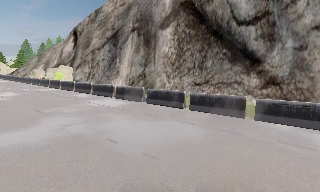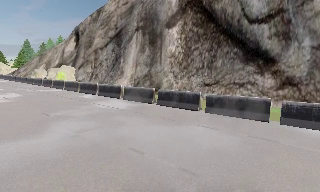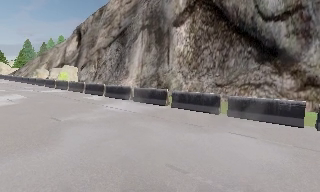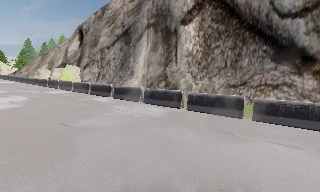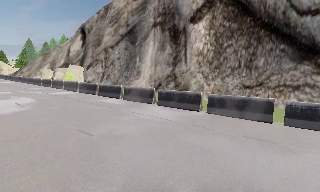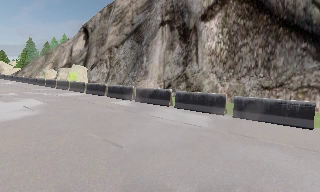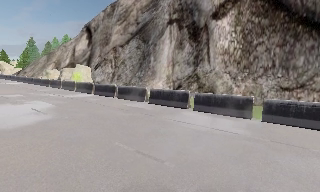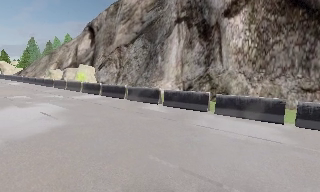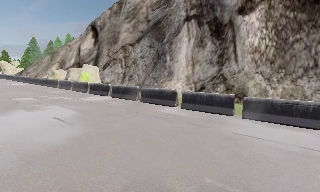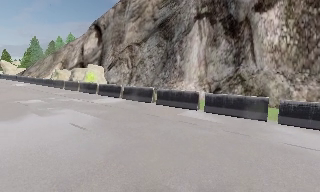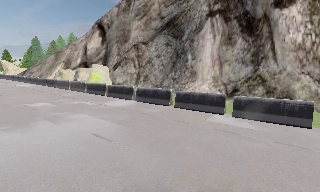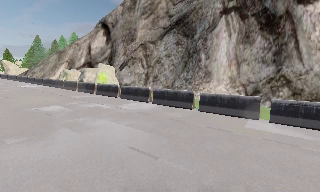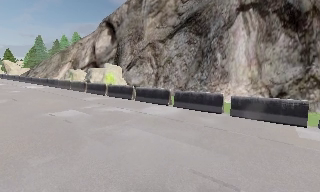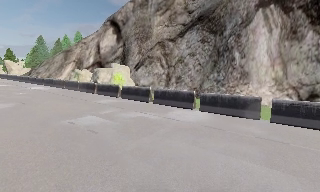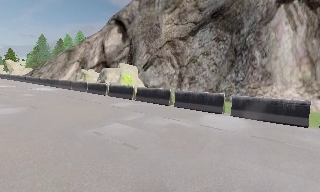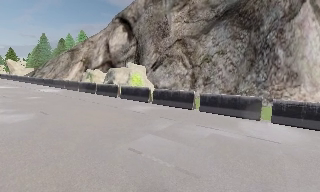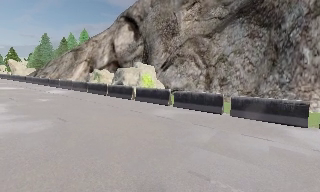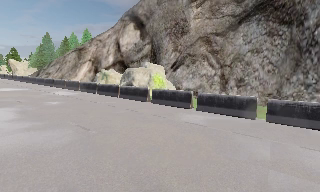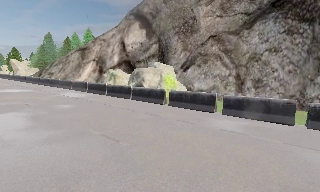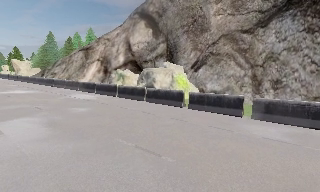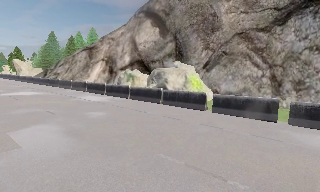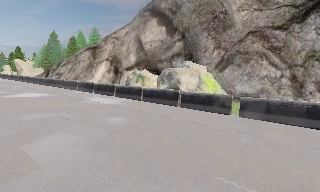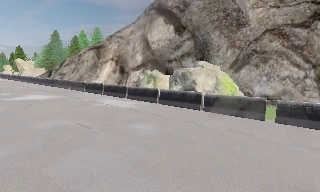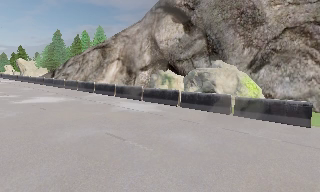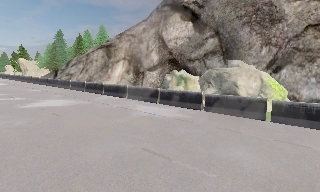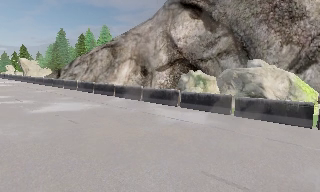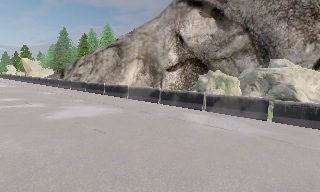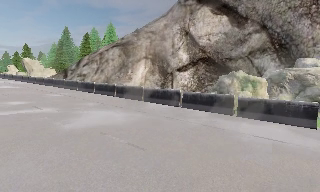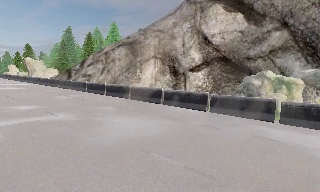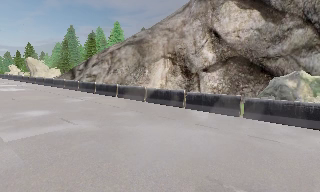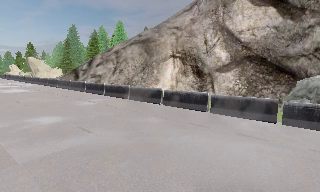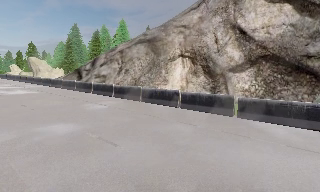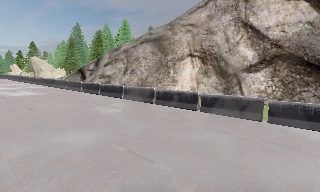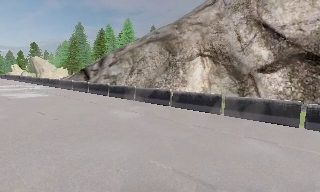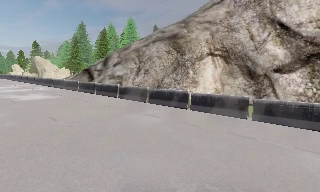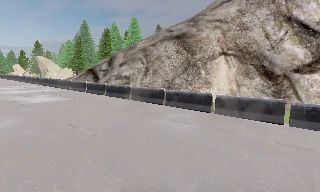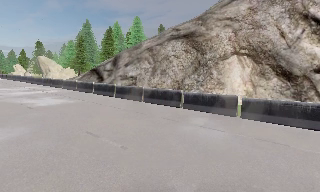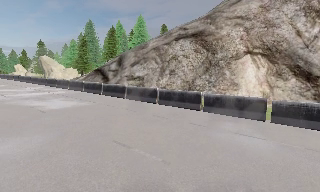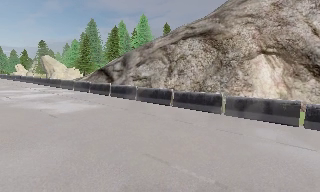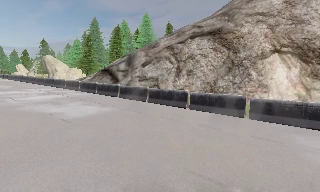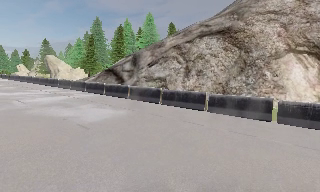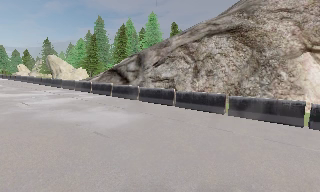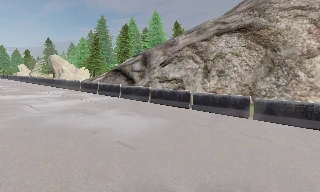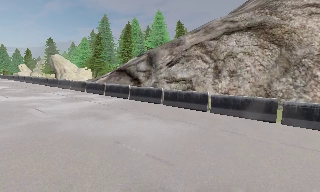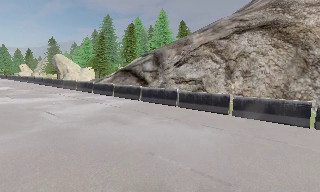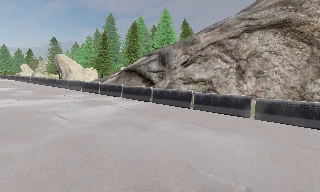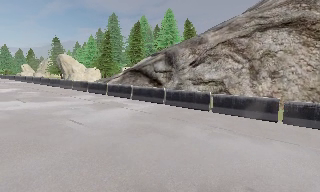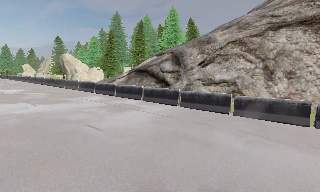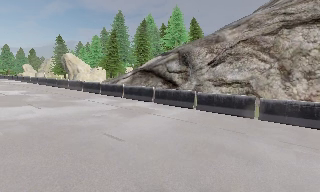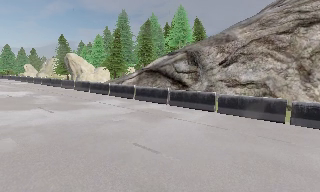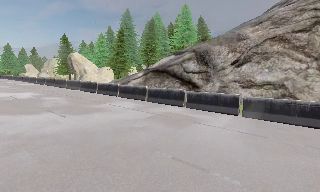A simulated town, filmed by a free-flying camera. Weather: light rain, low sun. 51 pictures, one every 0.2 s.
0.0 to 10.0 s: The camera travels to its left and forward, about 75 m, so close, fixed things drift to the right.
The film runs forward here.
